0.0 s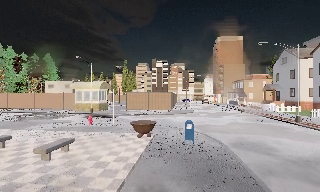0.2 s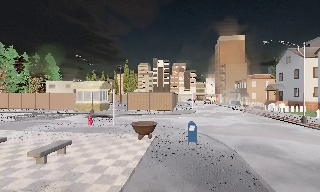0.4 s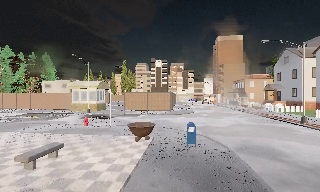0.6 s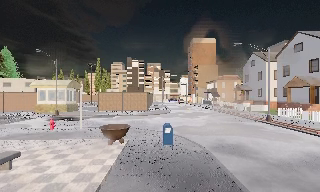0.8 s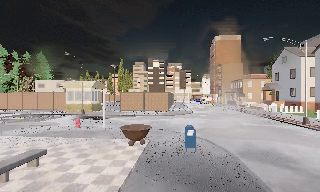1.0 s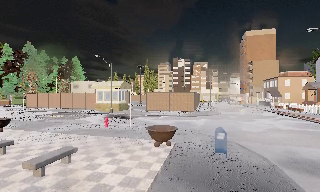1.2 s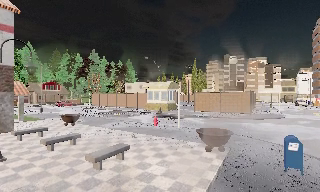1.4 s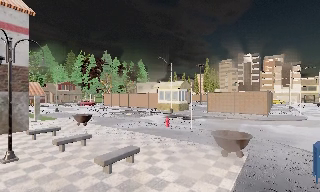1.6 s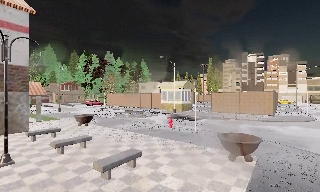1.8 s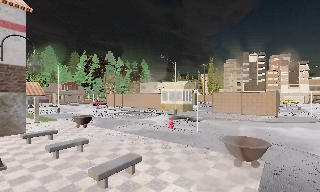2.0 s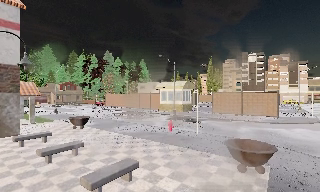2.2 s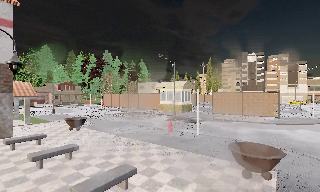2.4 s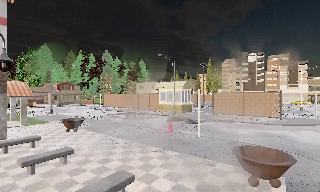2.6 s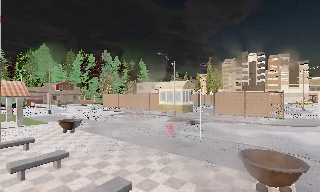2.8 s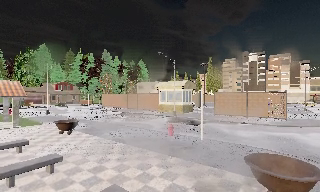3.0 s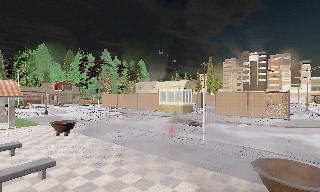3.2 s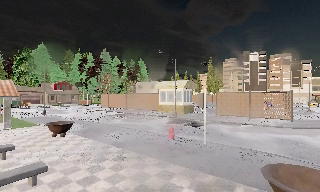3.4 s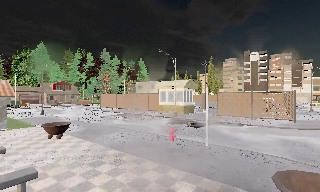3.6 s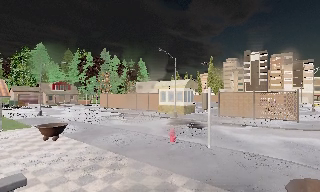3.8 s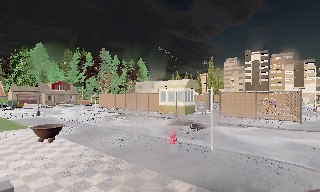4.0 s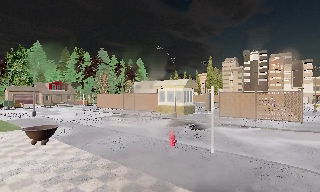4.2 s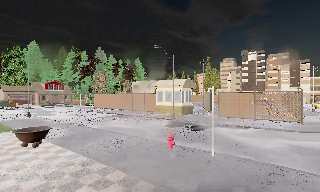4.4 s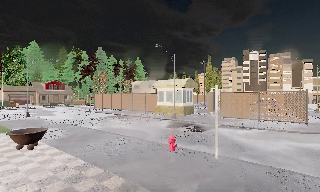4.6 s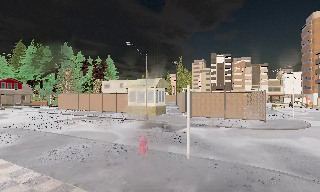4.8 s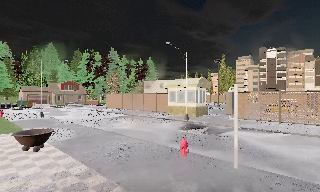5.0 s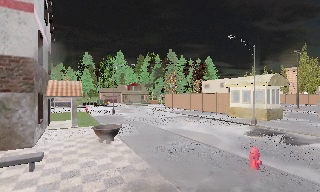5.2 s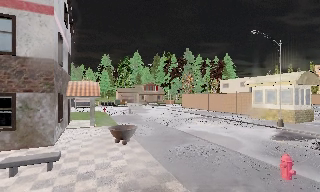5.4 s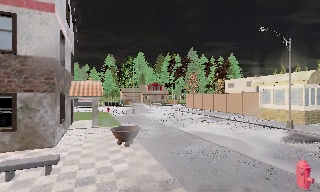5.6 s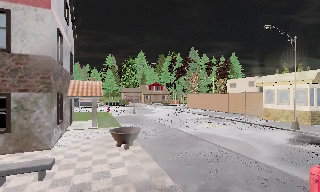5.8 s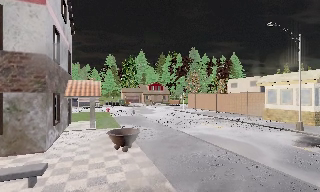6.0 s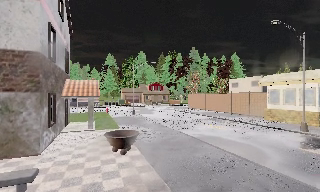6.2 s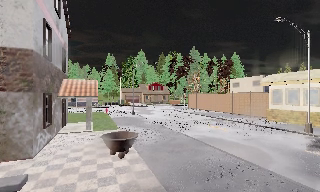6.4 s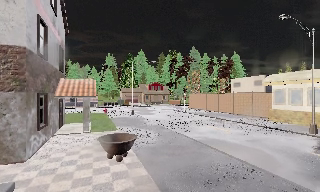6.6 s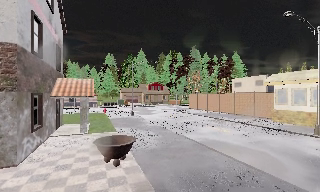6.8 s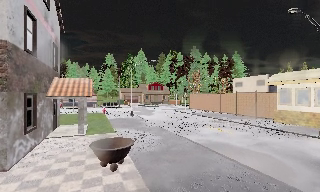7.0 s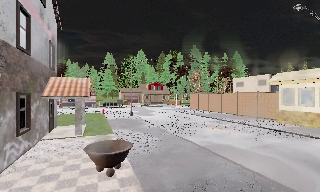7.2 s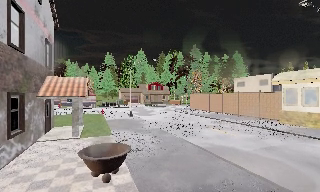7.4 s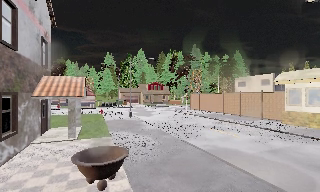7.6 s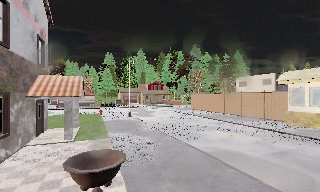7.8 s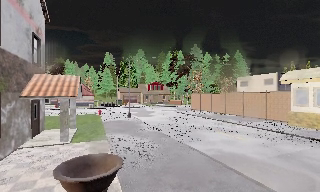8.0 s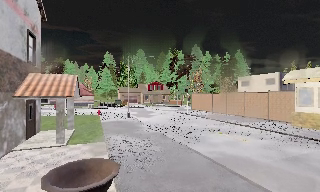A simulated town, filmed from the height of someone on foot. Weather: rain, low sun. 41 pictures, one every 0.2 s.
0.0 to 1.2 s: The camera pans to its left, which is counterclockwise from overhead, by about 25 degrees. It travels forward, about 2 m, so what stands in front looms larger.
1.2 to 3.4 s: The camera travels forward, about 4 m, so what stands in front looms larger.
3.4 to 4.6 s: The camera pans to its right, which is clockwise from overhead, by about 10 degrees. It travels forward, about 2 m, so what stands in front looms larger.
4.6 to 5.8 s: The camera swings to its left by about 40 degrees, and the scene slides to the right. It travels forward, about 2 m.
5.8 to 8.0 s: The camera travels forward, about 4 m, so what stands in front looms larger.
The film runs forward here.
